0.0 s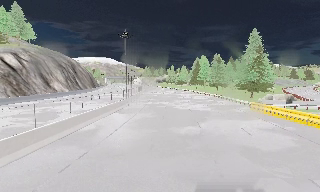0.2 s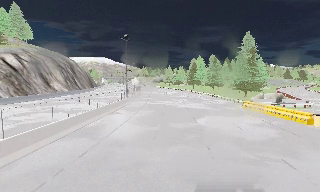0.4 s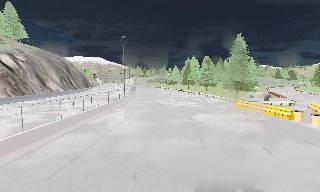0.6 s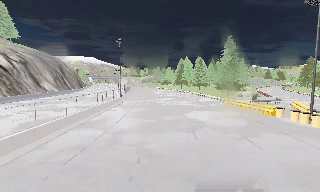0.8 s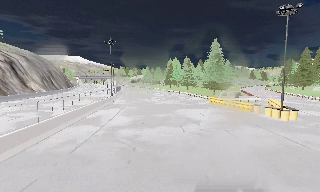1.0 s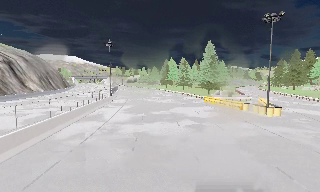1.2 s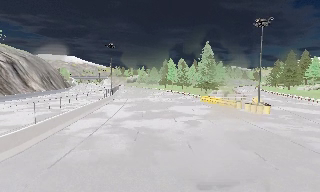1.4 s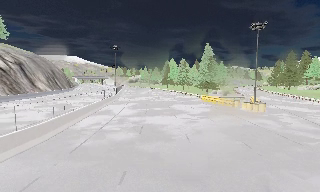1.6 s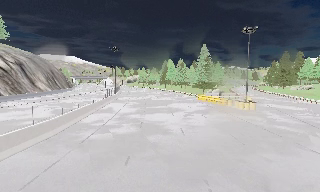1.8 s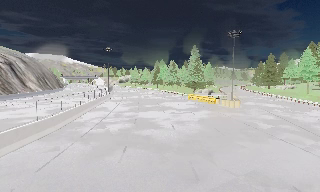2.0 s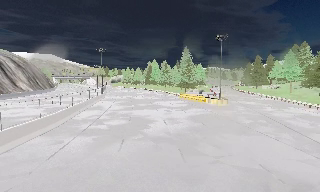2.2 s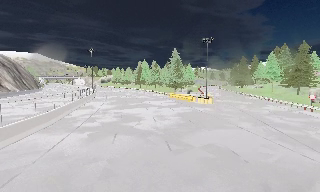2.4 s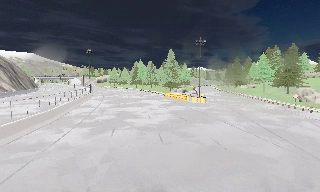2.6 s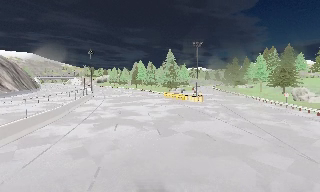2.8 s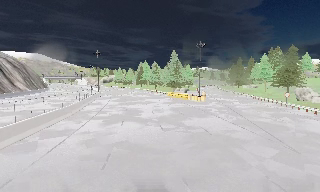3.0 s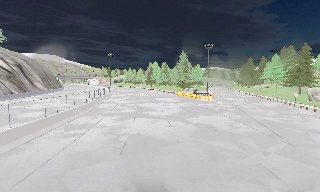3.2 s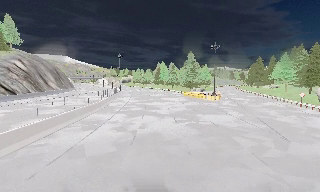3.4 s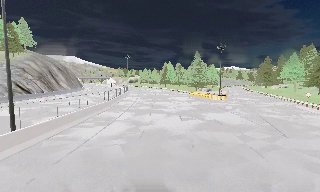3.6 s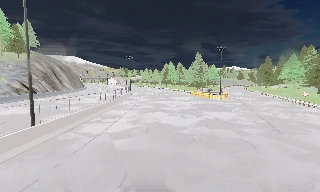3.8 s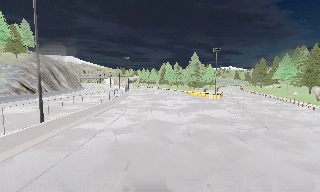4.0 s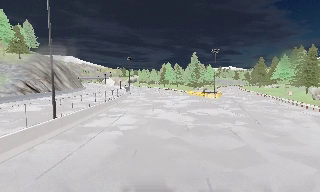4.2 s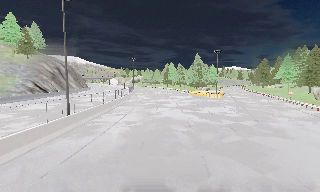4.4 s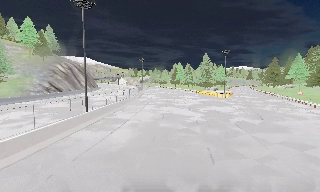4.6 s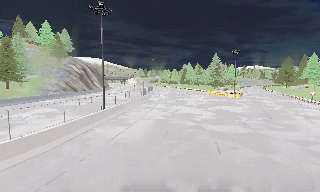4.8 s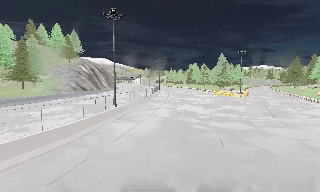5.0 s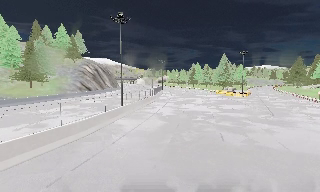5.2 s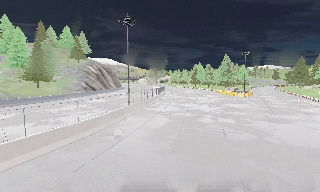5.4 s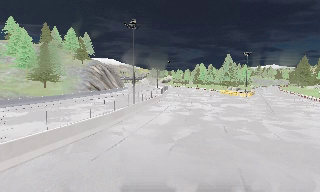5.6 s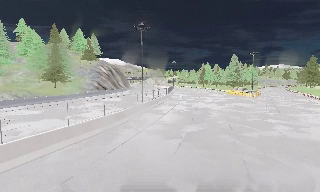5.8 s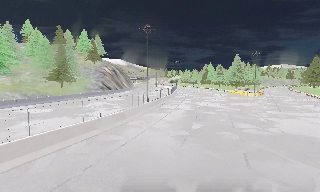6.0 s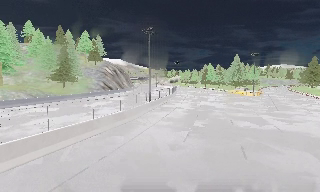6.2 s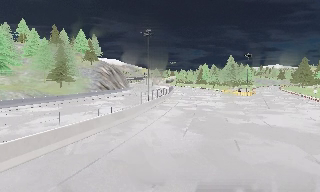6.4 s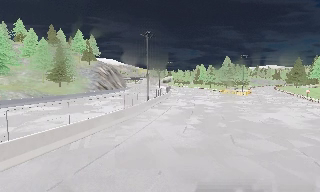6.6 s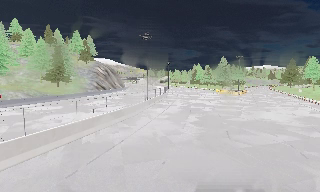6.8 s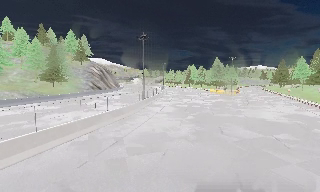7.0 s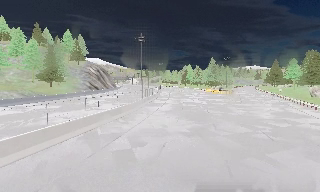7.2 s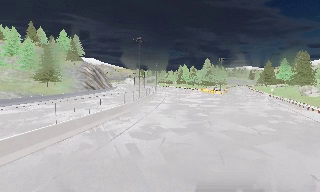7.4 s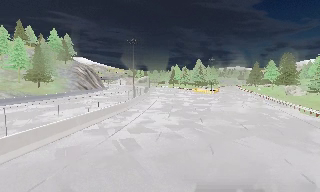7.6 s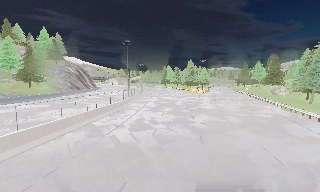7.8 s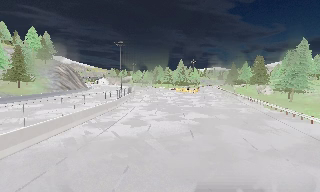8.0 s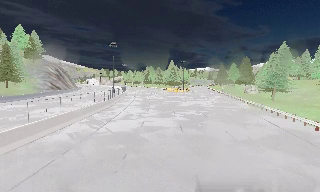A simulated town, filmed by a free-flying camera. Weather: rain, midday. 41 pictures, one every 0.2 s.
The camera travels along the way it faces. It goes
backward.
0.0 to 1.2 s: The camera pans to its right, which is clockwise from overhead, by about 10 degrees. It travels backward, about 9 m, so what stands in front gets smaller.
1.2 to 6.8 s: The camera travels backward, about 35 m, so what stands in front gets smaller.
6.8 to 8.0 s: The camera pans to its right, which is clockwise from overhead, by about 15 degrees. It travels backward, about 7 m, so what stands in front gets smaller.
The film runs backward here.
